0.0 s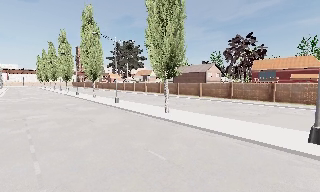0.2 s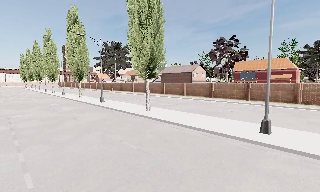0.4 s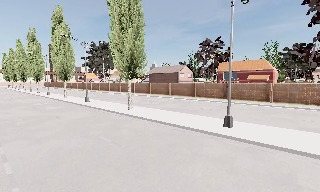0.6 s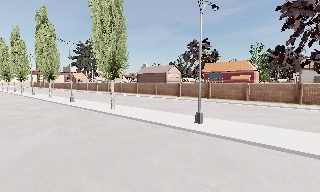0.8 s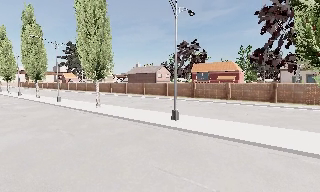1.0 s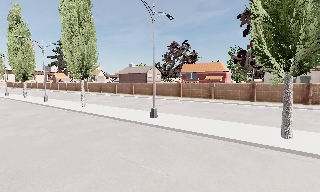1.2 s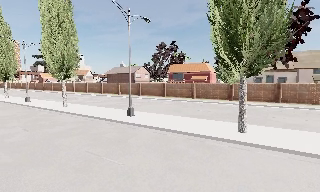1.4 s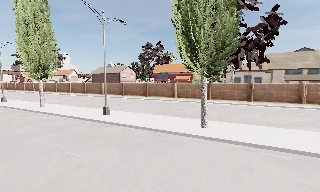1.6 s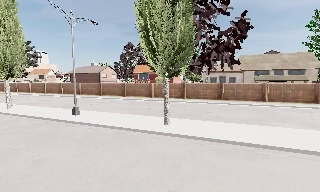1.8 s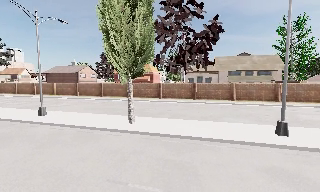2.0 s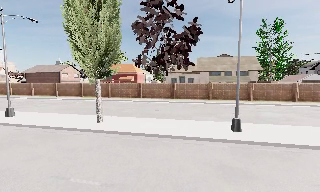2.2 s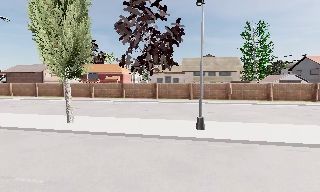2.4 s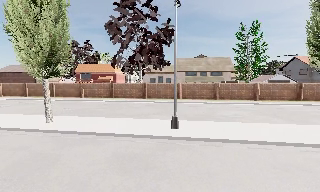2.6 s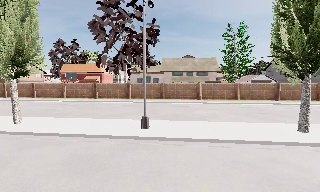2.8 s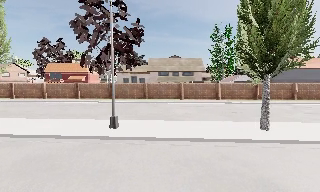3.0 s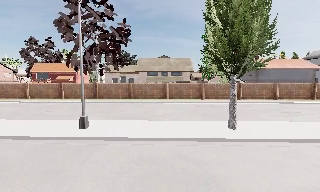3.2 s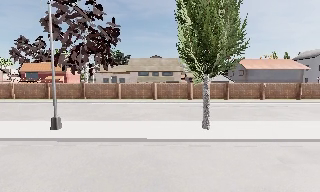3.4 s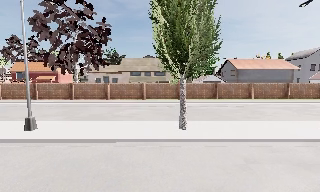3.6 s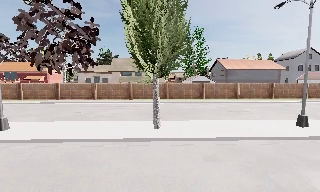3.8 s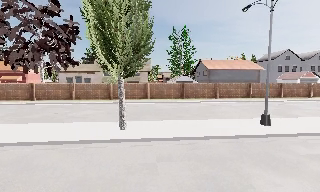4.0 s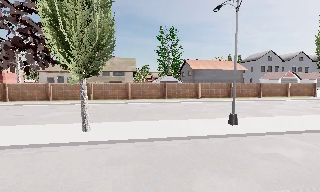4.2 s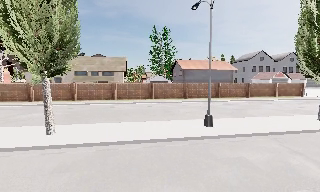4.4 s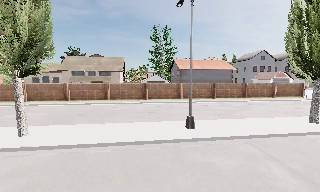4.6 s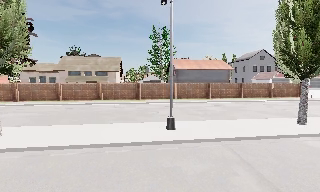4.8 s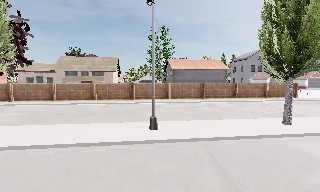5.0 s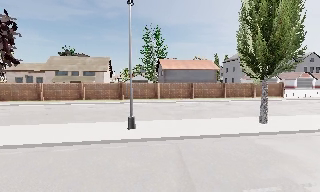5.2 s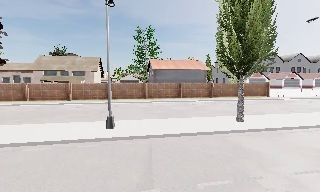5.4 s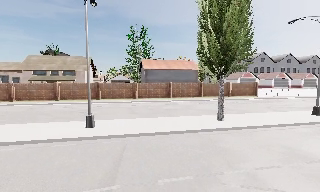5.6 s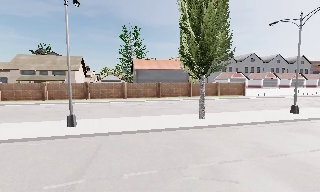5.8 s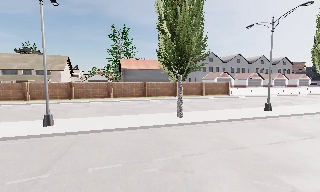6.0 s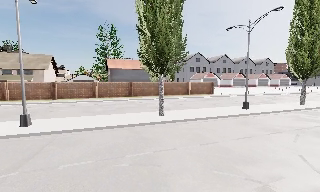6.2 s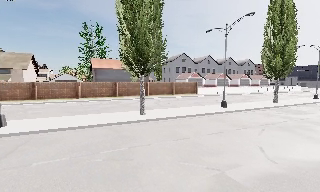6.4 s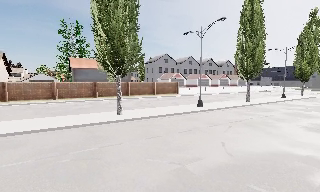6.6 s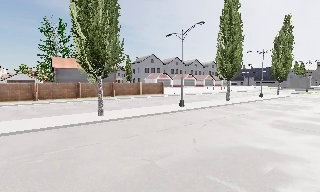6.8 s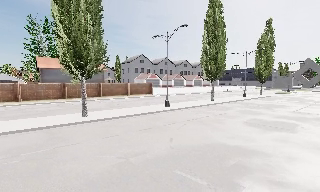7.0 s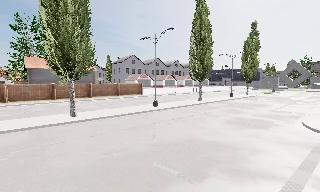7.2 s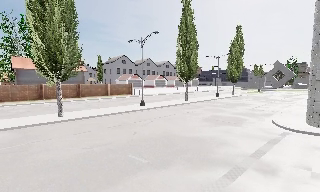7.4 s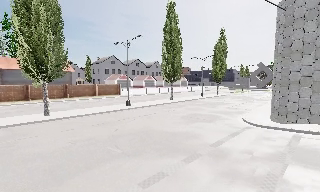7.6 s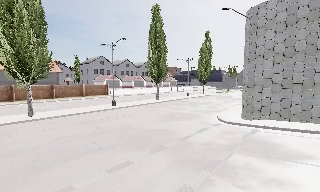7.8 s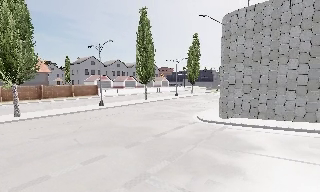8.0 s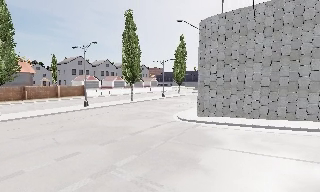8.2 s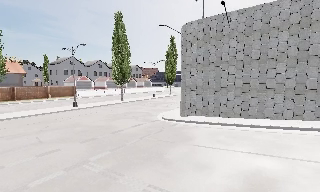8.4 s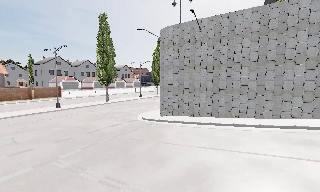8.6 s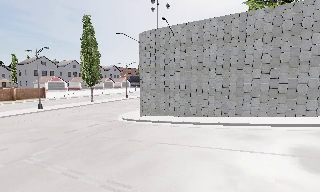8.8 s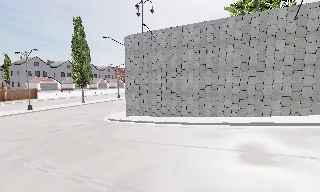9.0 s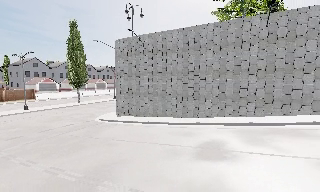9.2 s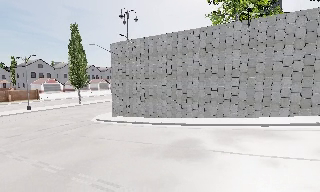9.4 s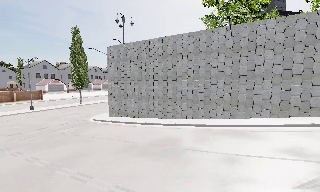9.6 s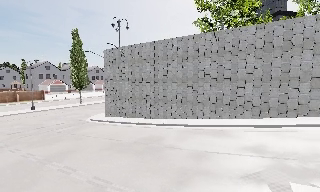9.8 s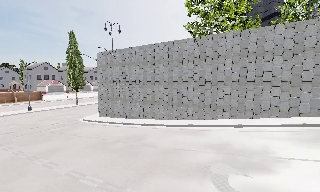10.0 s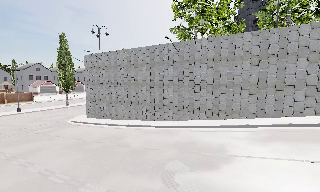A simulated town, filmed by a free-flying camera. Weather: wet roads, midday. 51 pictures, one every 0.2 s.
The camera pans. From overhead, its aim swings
clockwise.
The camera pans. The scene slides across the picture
to the left.
0.0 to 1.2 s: The camera pans to its right, which is clockwise from overhead, by about 15 degrees. It travels to its right and backward, about 8 m, so close, fixed things drift to the left.
1.2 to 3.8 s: The camera pans to its right, which is clockwise from overhead, by about 35 degrees. It travels to its right, about 18 m, so close, fixed things drift to the left.
3.8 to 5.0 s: The camera travels to its right, about 8 m, so close, fixed things drift to the left.
5.0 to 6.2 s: The camera pans to its right, which is clockwise from overhead, by about 15 degrees. It travels to its right, about 5 m, so close, fixed things drift to the left.
6.2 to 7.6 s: The camera pans to its right, which is clockwise from overhead, by about 25 degrees. It travels to its right and backward, about 7 m, so close, fixed things drift to the left. It gains speed.
7.6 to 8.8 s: The camera swings to its right by about 15 degrees, and the scene slides to the left. It travels to its right and backward, about 8 m, so close, fixed things drift to the left.
8.8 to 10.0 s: The camera travels to its right and backward, about 9 m, so close, fixed things drift to the left.
The film runs forward here.
